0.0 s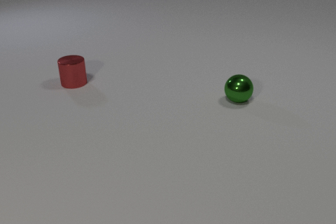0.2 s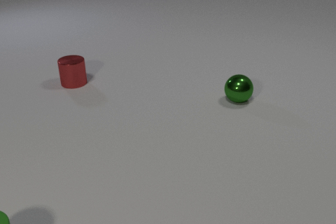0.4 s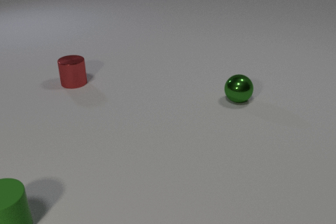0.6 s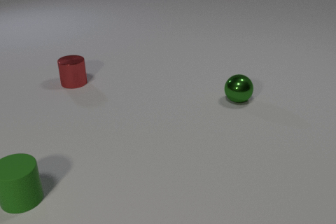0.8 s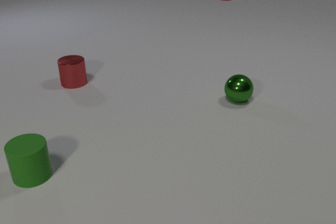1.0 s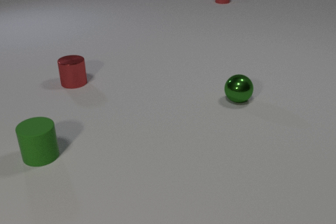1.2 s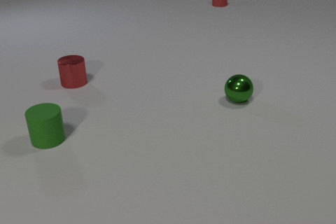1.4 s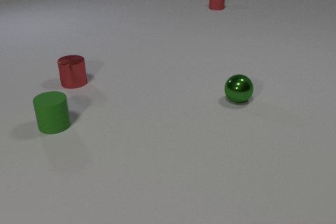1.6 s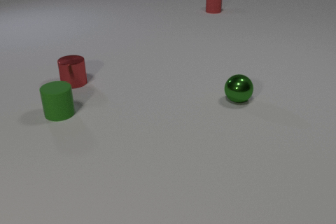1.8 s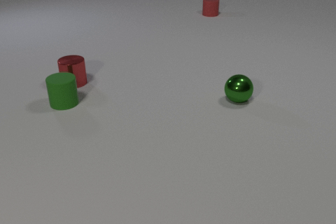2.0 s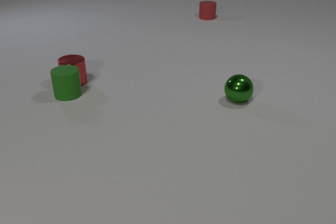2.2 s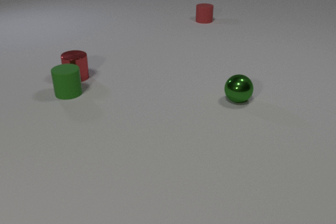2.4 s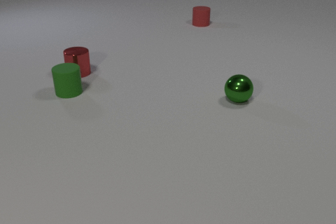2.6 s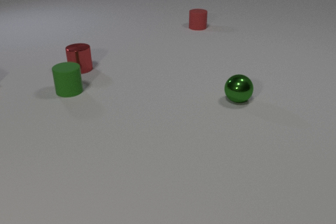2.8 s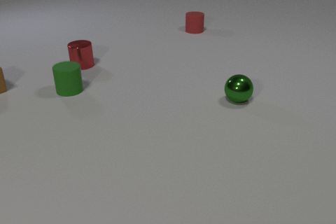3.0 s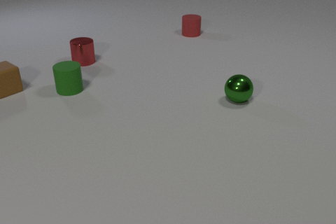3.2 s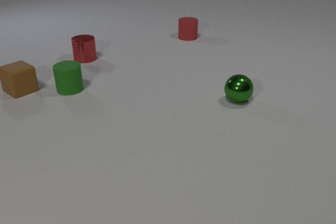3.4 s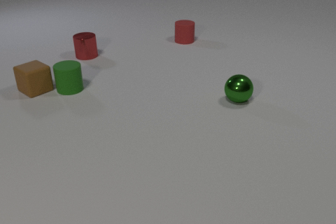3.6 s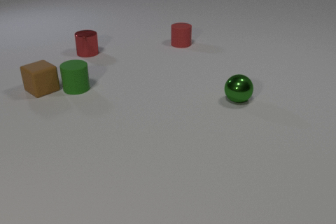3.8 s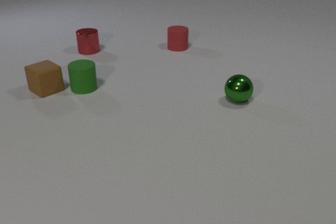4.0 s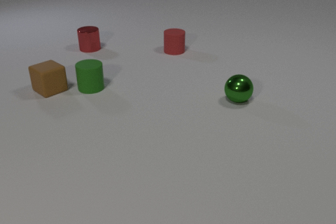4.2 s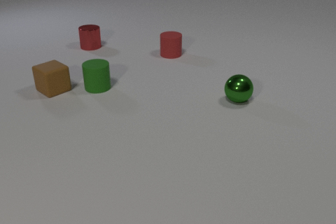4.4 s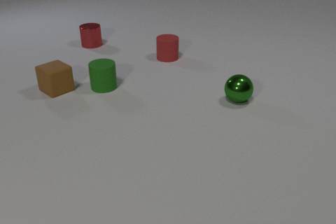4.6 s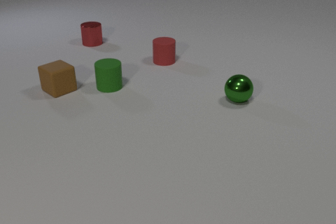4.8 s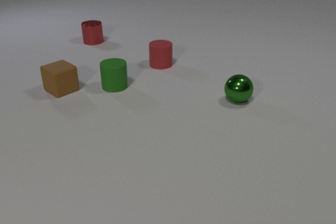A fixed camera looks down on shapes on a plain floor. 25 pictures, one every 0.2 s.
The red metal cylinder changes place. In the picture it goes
away from the camera.
The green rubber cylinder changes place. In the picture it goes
away from the camera.
0.0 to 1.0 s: The green rubber cylinder comes in at the bottom edge, slides away from the camera. The red rubber cylinder comes in at the top edge, slides toward the camera.
1.0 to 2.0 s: The green rubber cylinder slides away from the camera. The red rubber cylinder slides toward the camera. The green rubber cylinder and the red metal cylinder collide.
2.0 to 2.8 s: The green rubber cylinder slides away from the camera. The red metal cylinder slides away from the camera. The brown rubber cube comes in at the left edge, slides to the right. The red rubber cylinder slides toward the camera.
2.8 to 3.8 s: The green rubber cylinder slides to the right. The red metal cylinder slides away from the camera. The brown rubber cube slides to the right. The red rubber cylinder slides toward the camera. The green rubber cylinder and the brown rubber cube collide.
3.8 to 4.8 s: The green rubber cylinder slides to the right. The red metal cylinder slides away from the camera. The brown rubber cube slides to the right. The red rubber cylinder slides toward the camera.
How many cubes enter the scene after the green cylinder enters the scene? 1.
What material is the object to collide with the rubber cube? rubber.
What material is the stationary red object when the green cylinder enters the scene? metal.
